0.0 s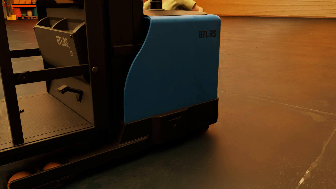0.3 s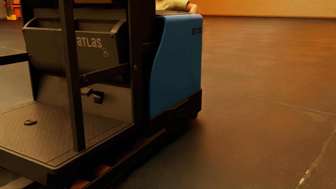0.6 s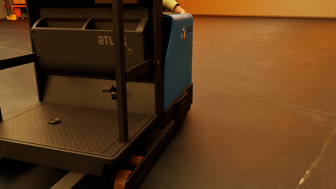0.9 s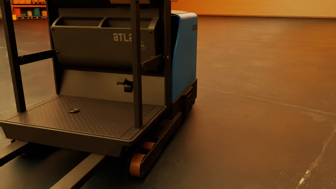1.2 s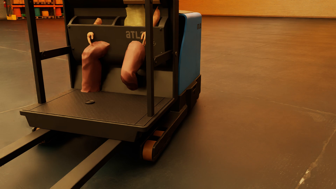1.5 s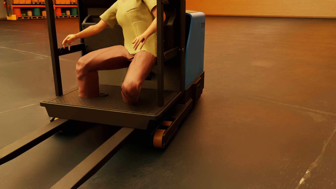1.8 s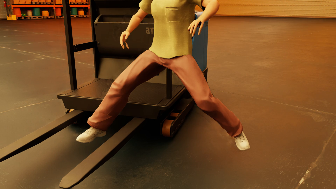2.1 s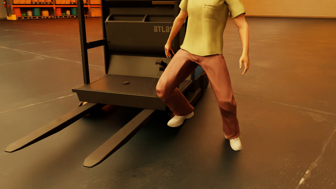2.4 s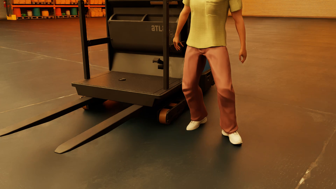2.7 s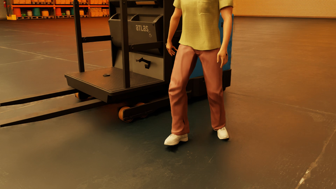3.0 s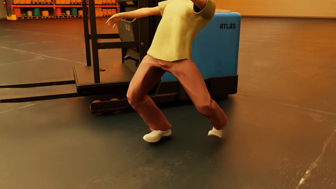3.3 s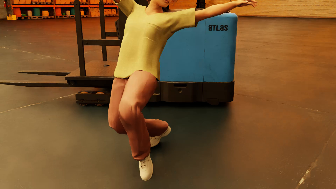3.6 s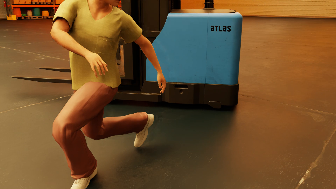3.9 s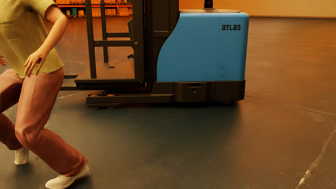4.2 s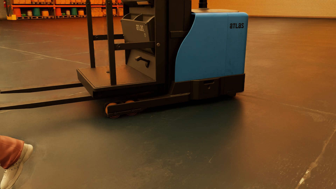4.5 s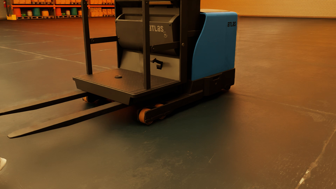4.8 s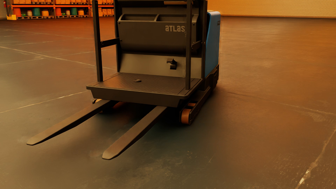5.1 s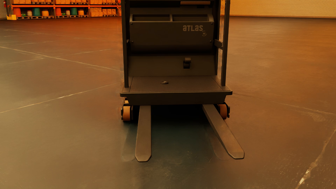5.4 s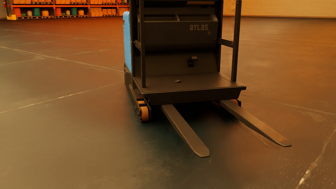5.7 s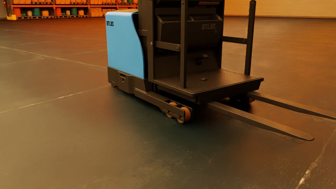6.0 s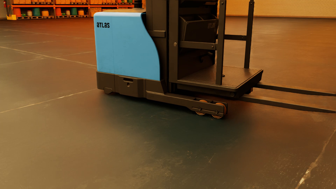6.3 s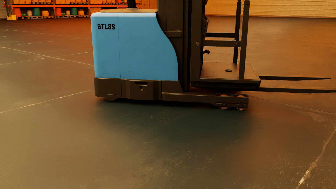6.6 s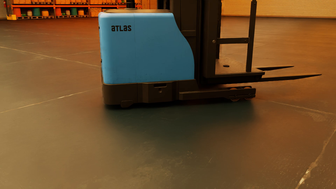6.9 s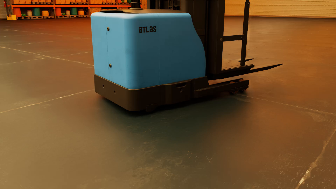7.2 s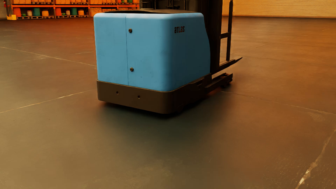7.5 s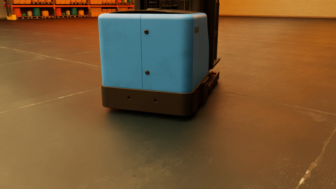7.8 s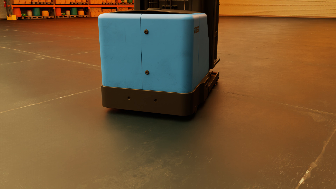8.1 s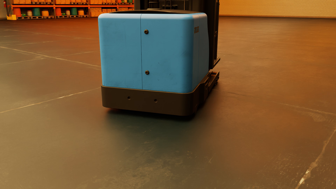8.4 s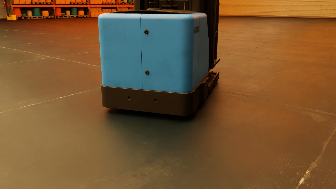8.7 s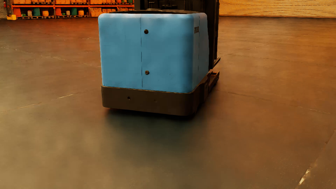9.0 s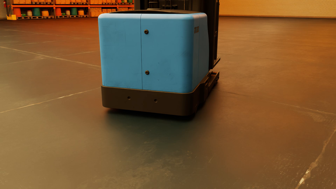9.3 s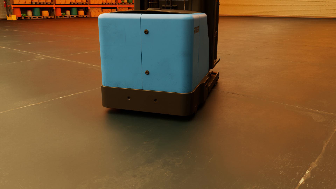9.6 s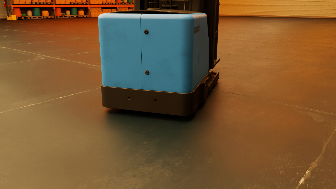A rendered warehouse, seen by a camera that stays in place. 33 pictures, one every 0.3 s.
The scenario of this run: Near miss between a forklift and a person.
